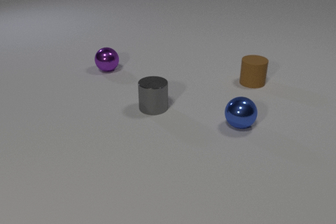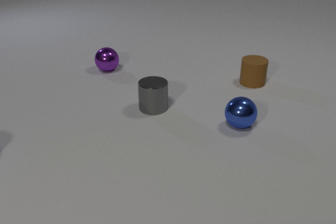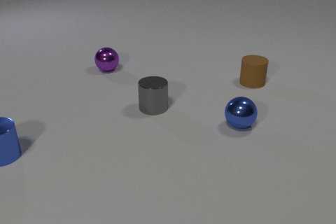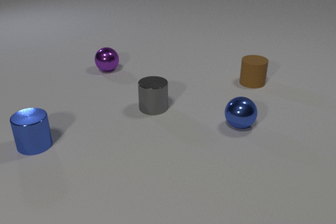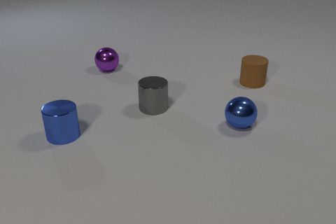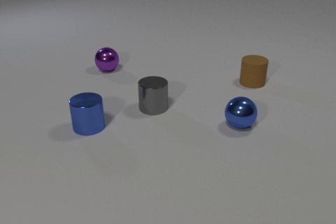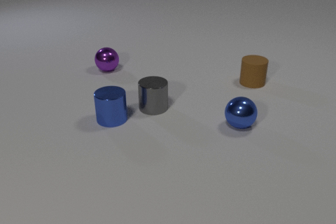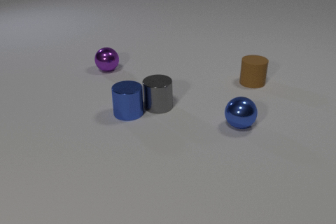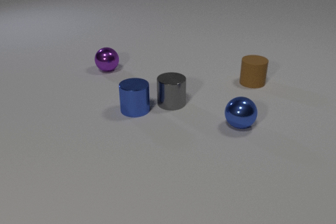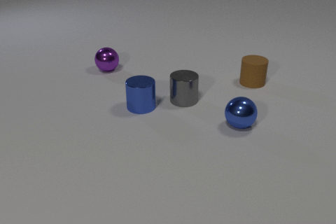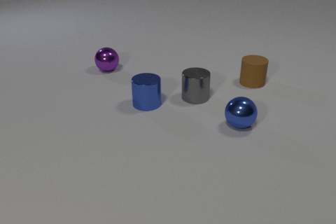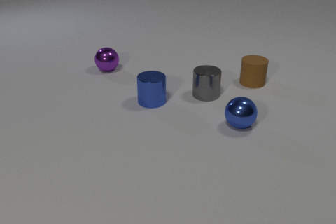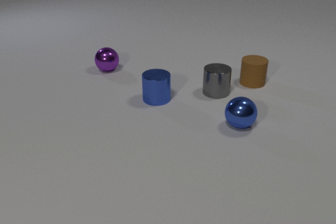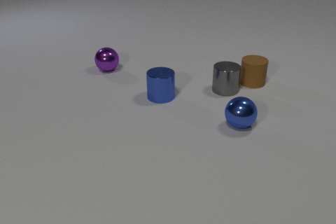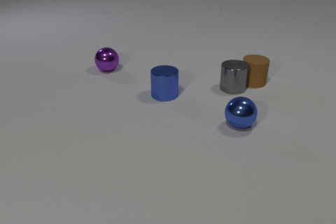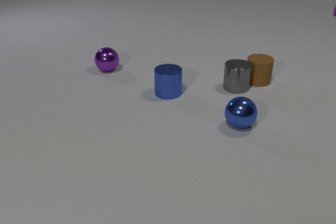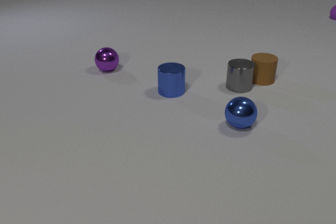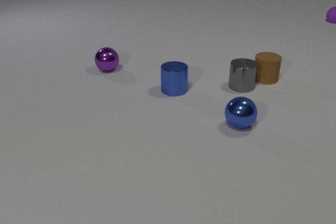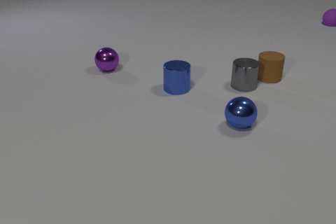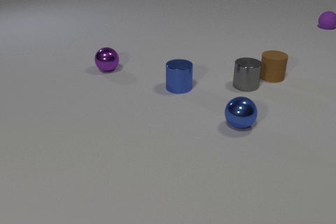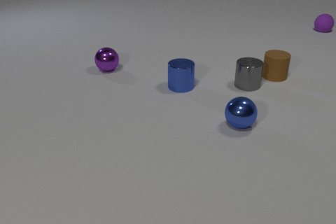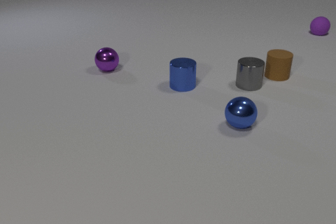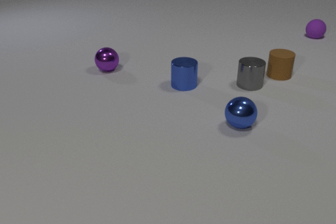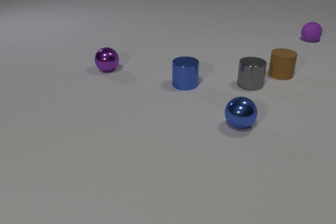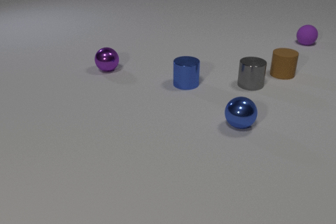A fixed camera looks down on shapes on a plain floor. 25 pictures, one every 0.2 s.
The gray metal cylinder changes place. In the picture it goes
to the right.
The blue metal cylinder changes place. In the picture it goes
to the right.
0.0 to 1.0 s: The blue metal cylinder comes in at the left edge, slides to the right.
1.0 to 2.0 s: The blue metal cylinder slides to the right and away from the camera. The gray metal cylinder slides to the right and away from the camera. The blue metal cylinder and the gray metal cylinder collide.
2.0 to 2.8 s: The blue metal cylinder slides away from the camera and to the right. The gray metal cylinder slides to the right and away from the camera. The gray metal cylinder and the brown rubber cylinder collide.
2.8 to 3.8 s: The blue metal cylinder slides away from the camera and to the right. The gray metal cylinder slides to the right and away from the camera. The brown rubber cylinder slides to the right and away from the camera. The purple rubber sphere comes in at the right edge, rolls toward the camera.
3.8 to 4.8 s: The blue metal cylinder slides away from the camera and to the right. The brown rubber cylinder slides away from the camera and to the right. The purple rubber sphere rolls toward the camera.
How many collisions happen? 2.
Are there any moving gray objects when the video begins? no.
How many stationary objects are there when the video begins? 4.
